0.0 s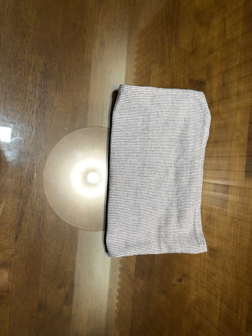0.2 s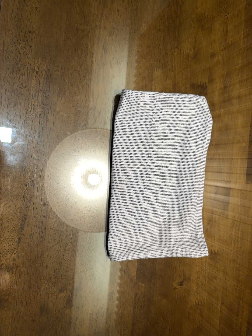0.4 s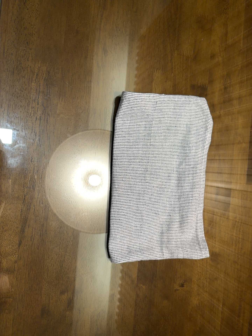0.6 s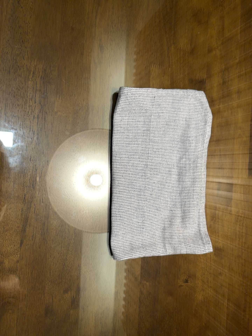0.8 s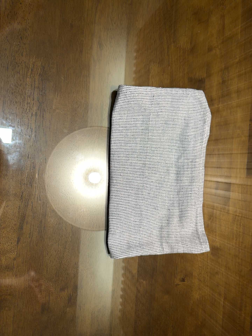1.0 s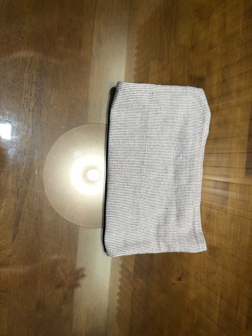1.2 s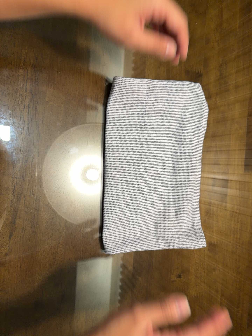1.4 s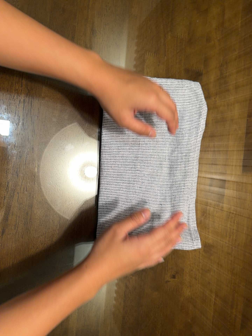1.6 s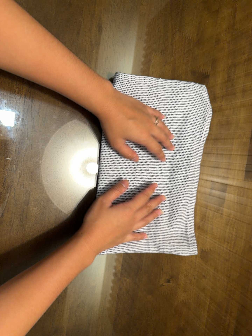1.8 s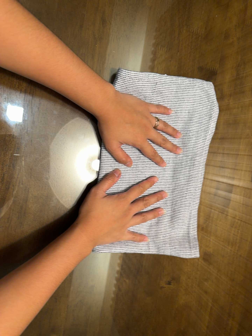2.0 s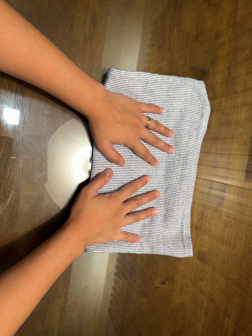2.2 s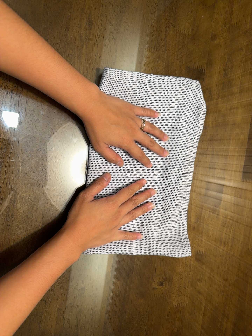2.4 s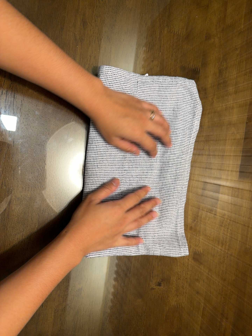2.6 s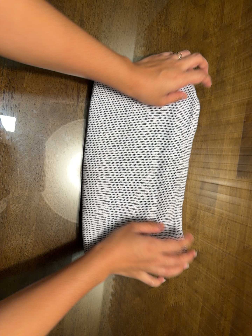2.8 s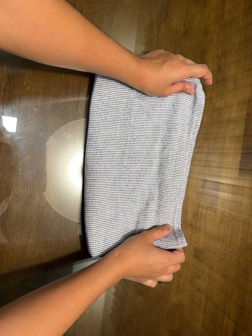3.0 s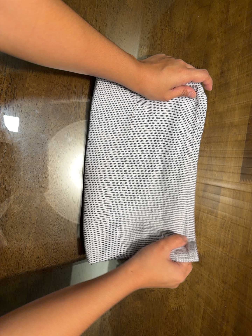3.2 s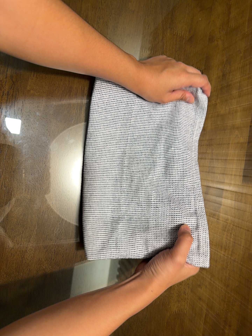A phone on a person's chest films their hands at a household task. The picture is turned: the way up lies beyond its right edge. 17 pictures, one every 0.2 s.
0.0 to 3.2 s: The camera travels to its right, about 7 cm.
The film runs backward here.
